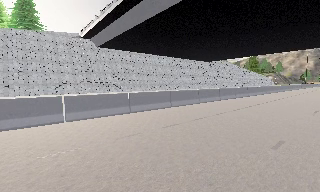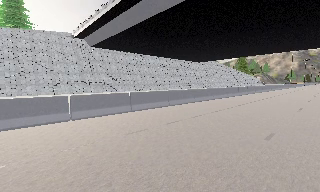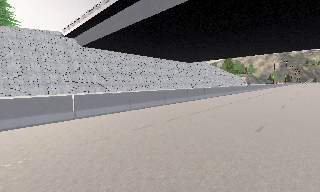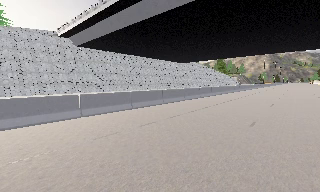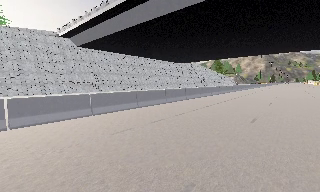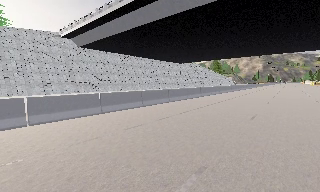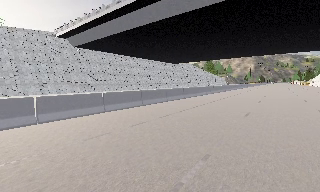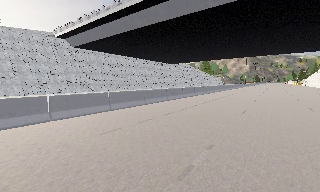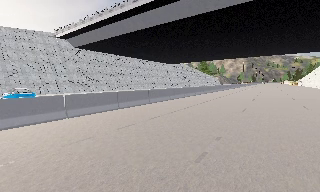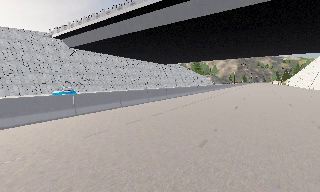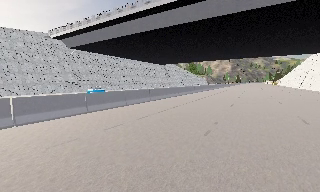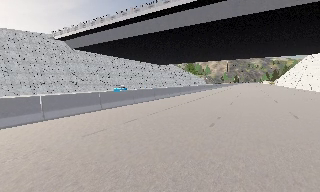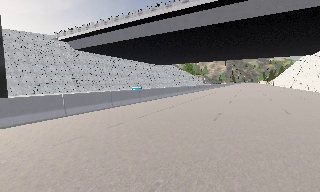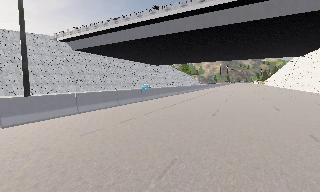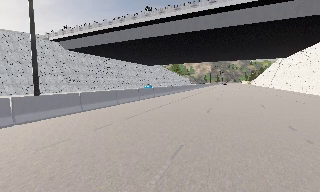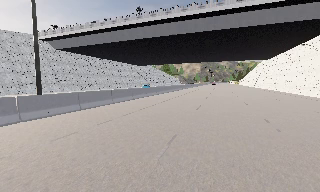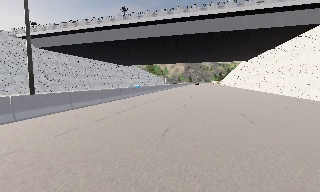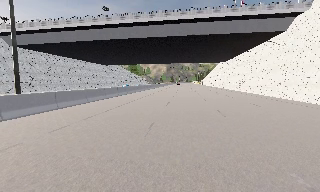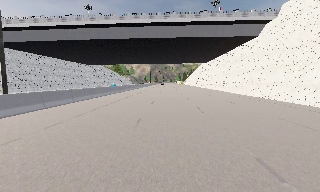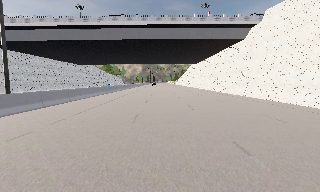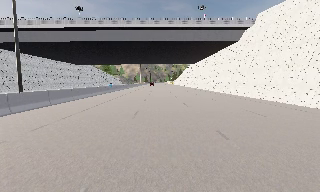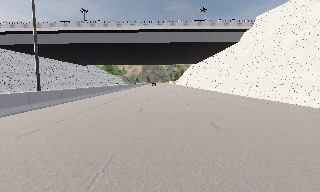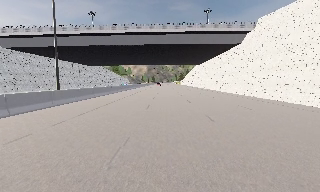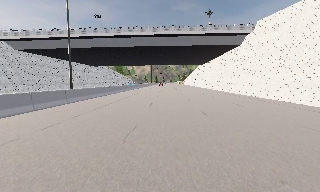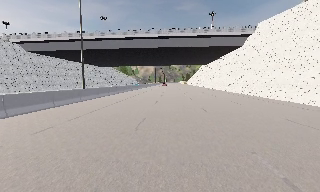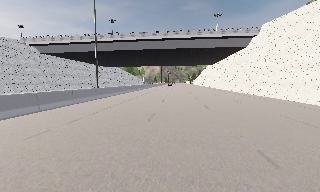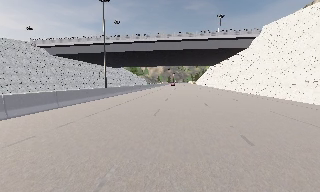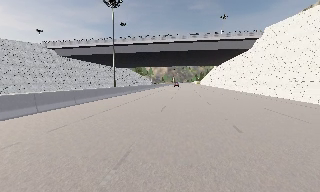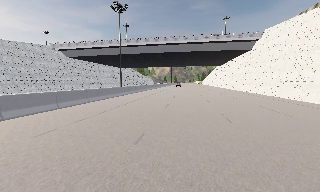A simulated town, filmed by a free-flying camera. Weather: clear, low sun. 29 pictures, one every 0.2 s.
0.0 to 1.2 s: The camera pans to its right, which is clockwise from overhead, by about 15 degrees. It travels backward and to its left, about 4.5 m, so what stands in front gets smaller.
1.2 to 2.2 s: The camera travels backward and to its left, about 5 m, so what stands in front gets smaller.
2.2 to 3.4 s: The camera pans to its right, which is clockwise from overhead, by about 20 degrees. It travels backward and to its left, about 6 m, so what stands in front gets smaller.
3.4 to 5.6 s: The camera travels backward, about 13 m, so what stands in front gets smaller.
The film runs backward here.
